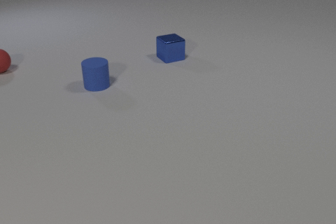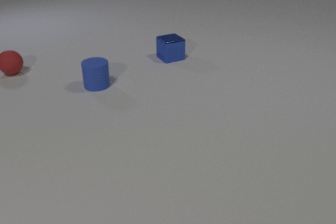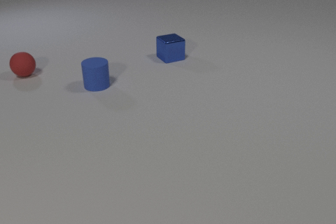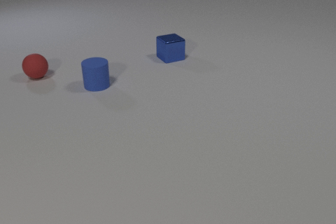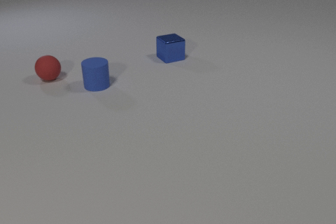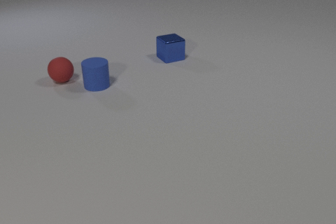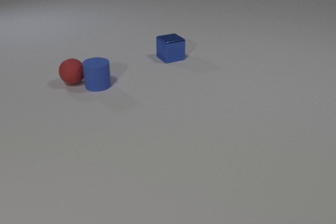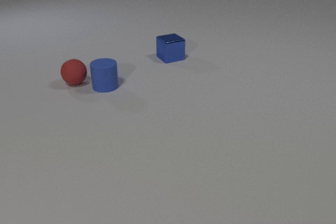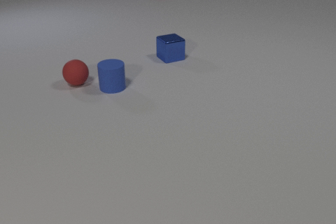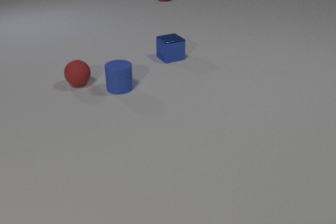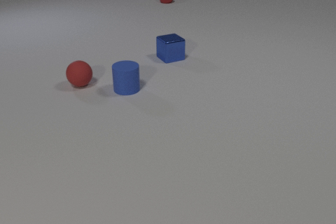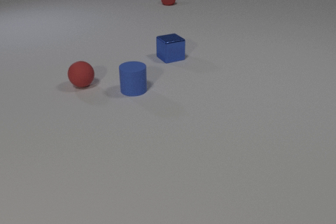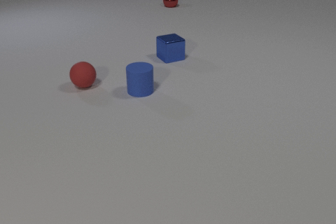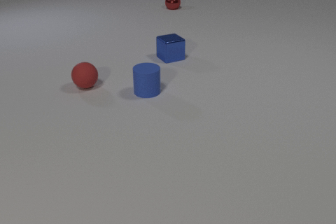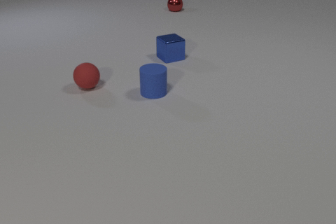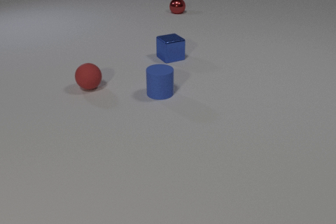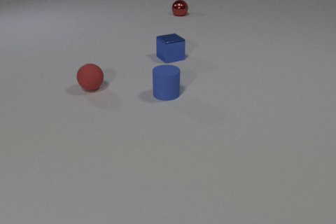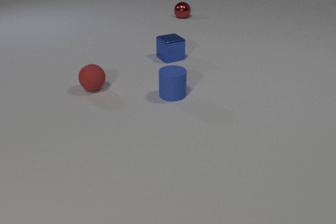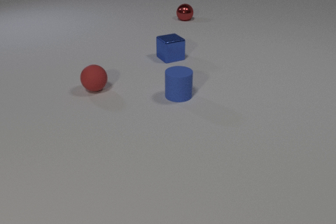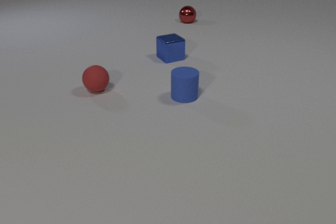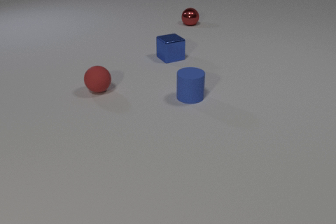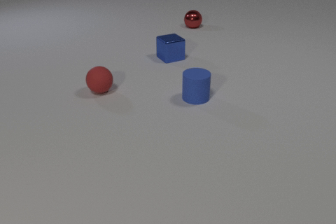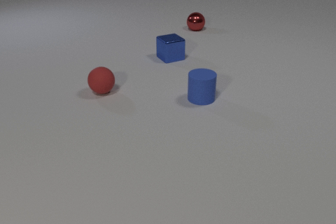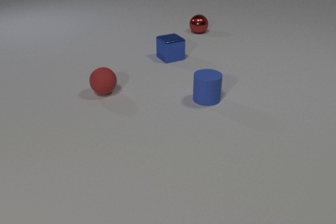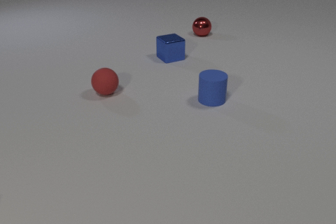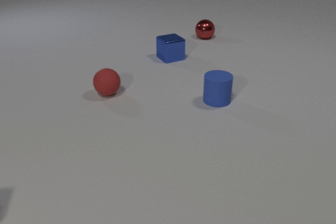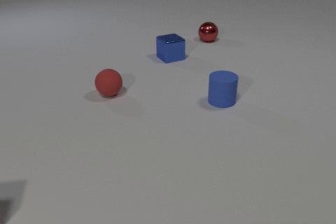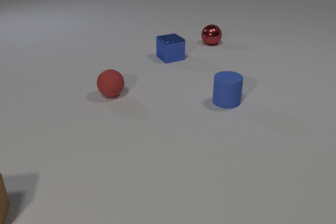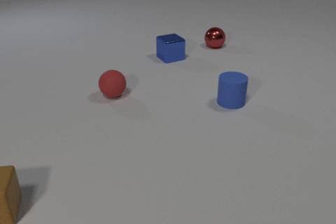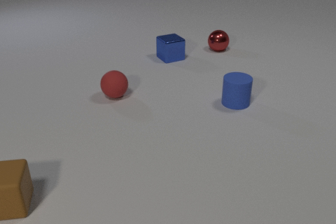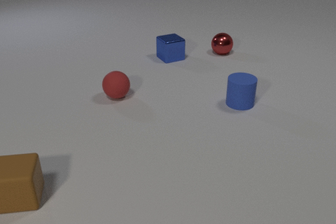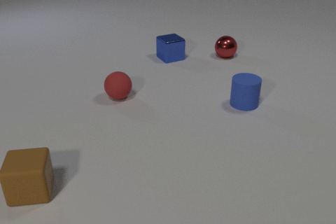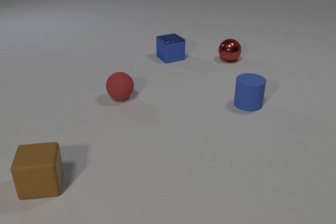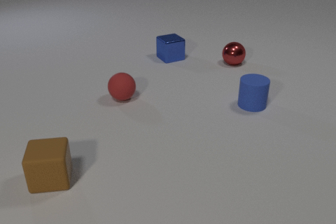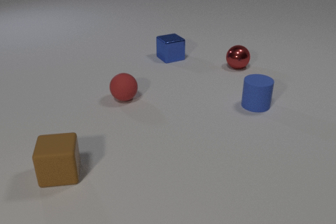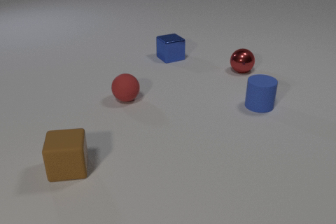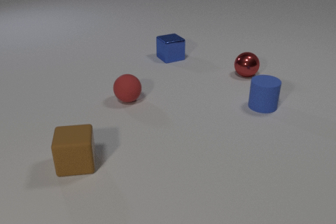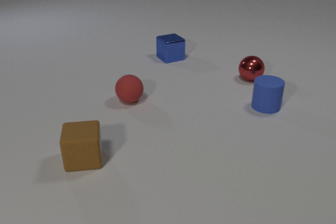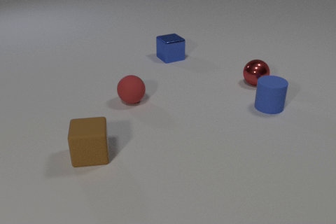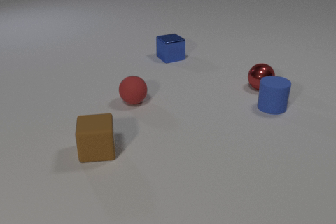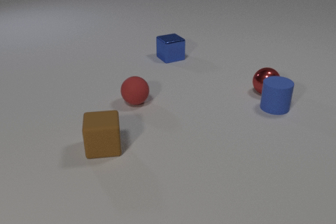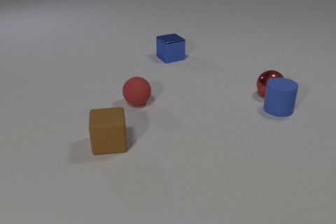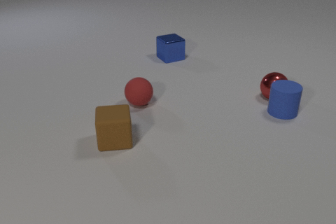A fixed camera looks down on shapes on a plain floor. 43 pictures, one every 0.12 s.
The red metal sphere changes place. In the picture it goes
toward the camera.
The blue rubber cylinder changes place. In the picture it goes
to the right.
0.00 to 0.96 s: The red rubber sphere rolls to the right and toward the camera. The blue rubber cylinder slides to the right and toward the camera. The red metal sphere comes in at the top edge. The red rubber sphere and the blue rubber cylinder collide.
0.96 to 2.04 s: The red rubber sphere rolls to the right and toward the camera. The blue rubber cylinder slides to the right. The red metal sphere rolls toward the camera.
2.04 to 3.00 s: The red rubber sphere rolls to the right and toward the camera. The blue rubber cylinder slides to the right. The red metal sphere rolls toward the camera.
3.00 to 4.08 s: The red rubber sphere rolls to the right and toward the camera. The blue rubber cylinder slides to the right. The red metal sphere rolls toward the camera and to the right. The brown rubber cube comes in at the left edge, slides to the right and away from the camera.
4.08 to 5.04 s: The red rubber sphere rolls to the right and toward the camera. The blue rubber cylinder slides to the right. The red metal sphere rolls toward the camera and to the right. The brown rubber cube slides to the right and away from the camera. The blue rubber cylinder and the red metal sphere collide.
How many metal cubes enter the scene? 0.
Are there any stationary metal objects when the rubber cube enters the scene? yes.
What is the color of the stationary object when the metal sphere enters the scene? blue.
